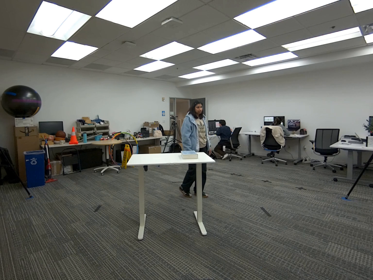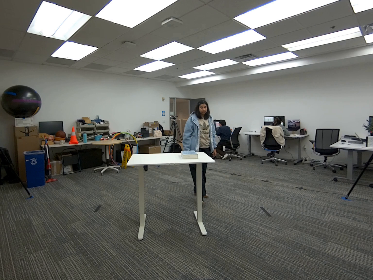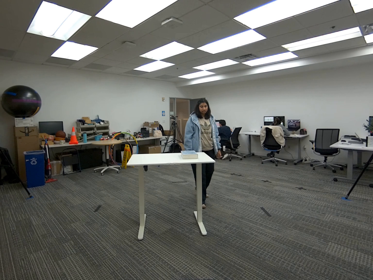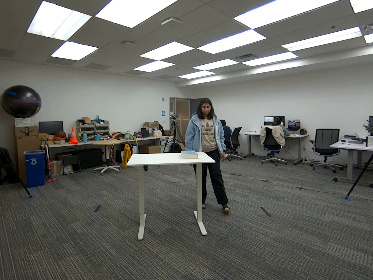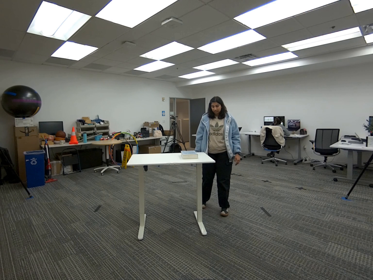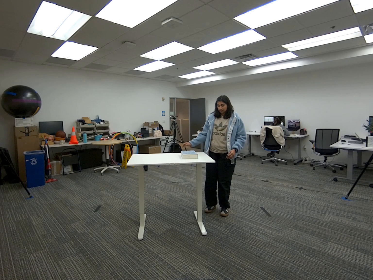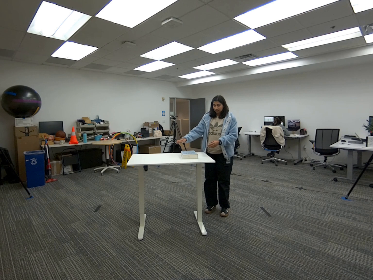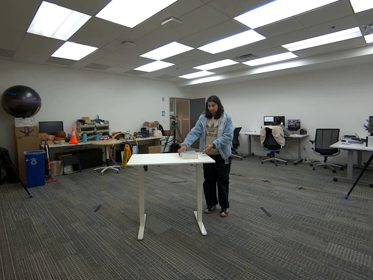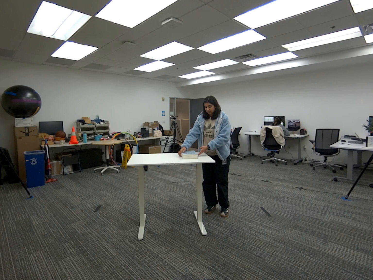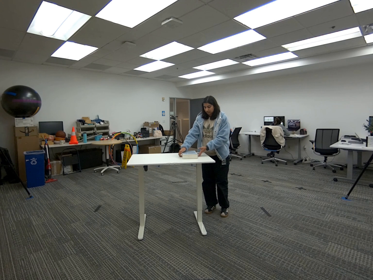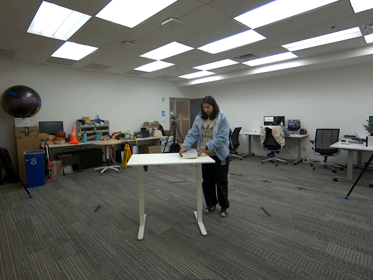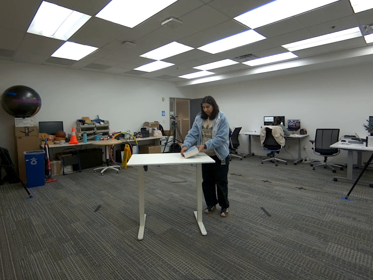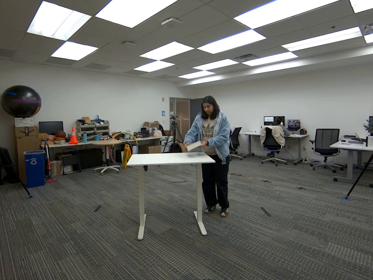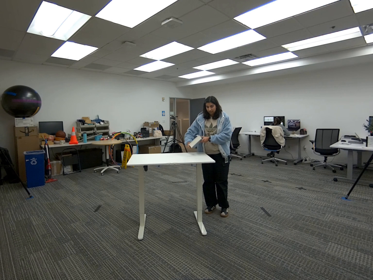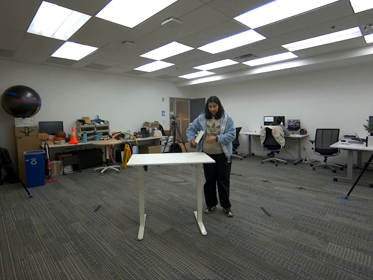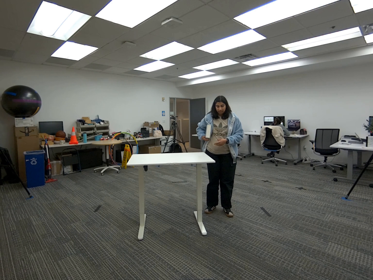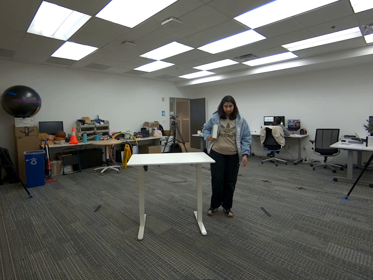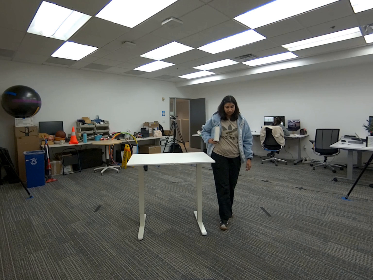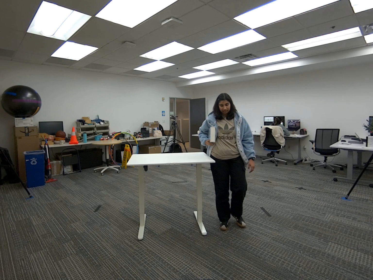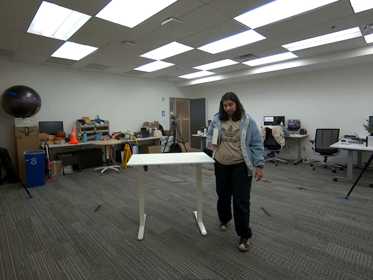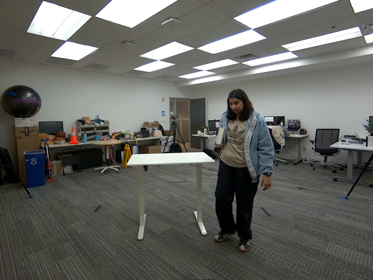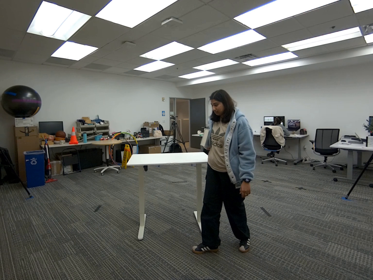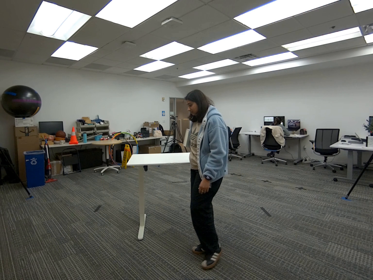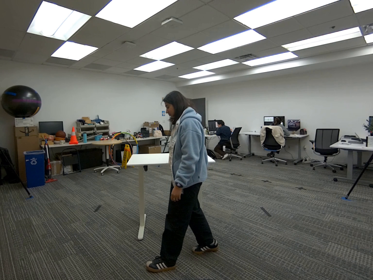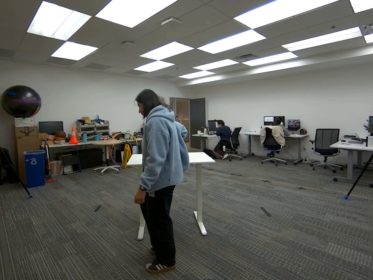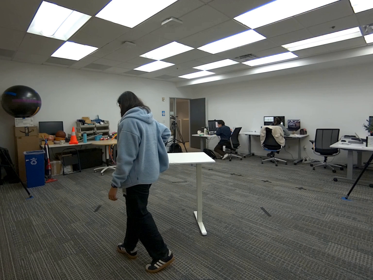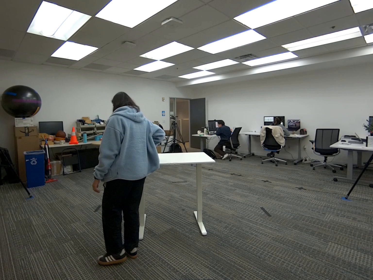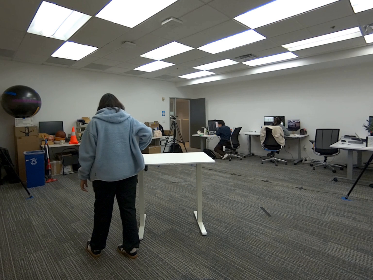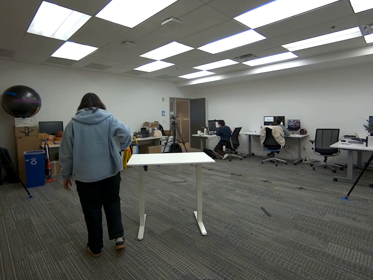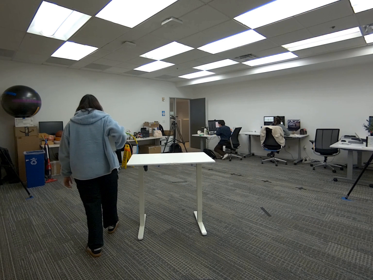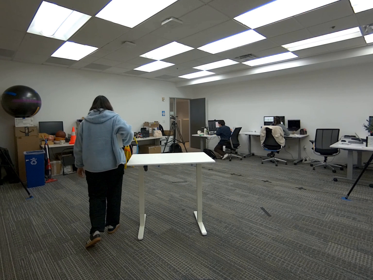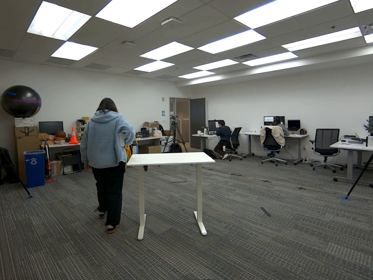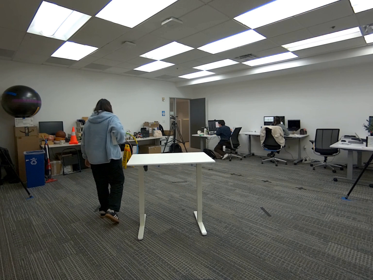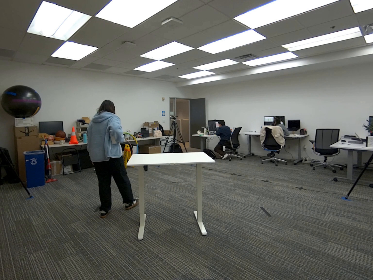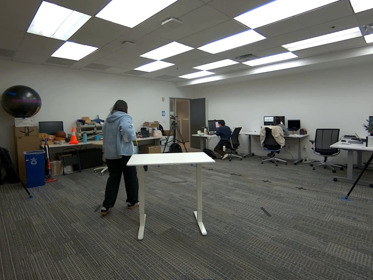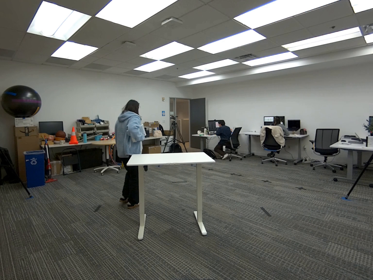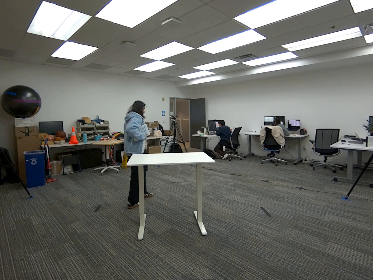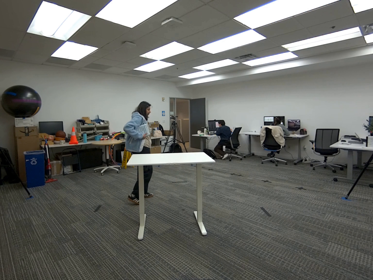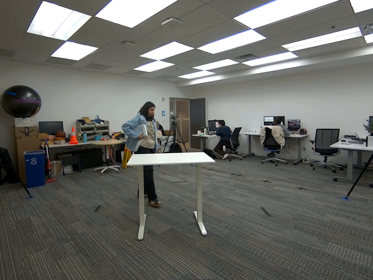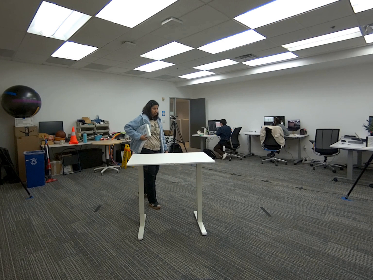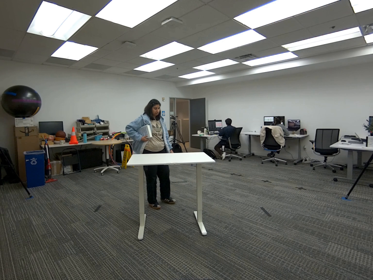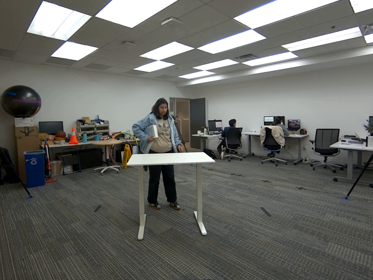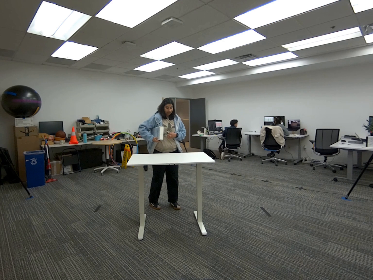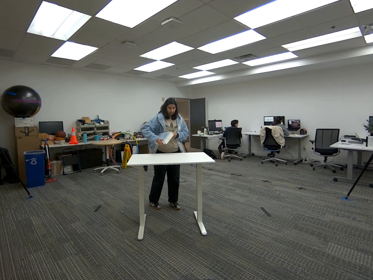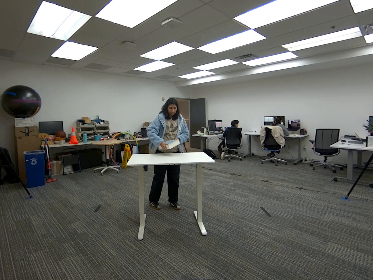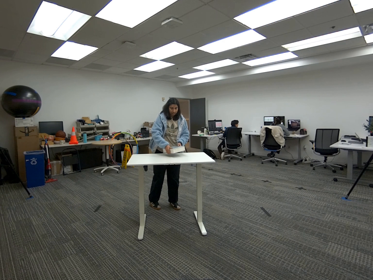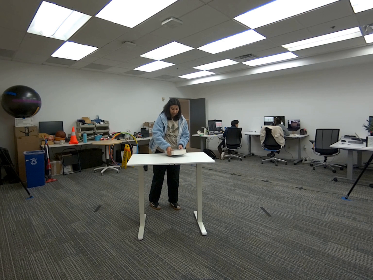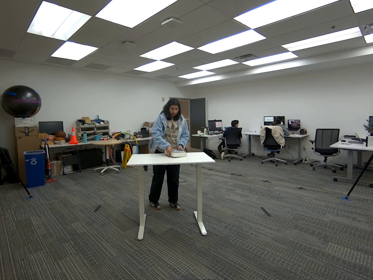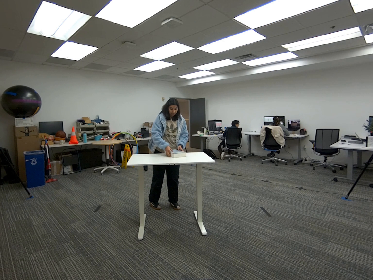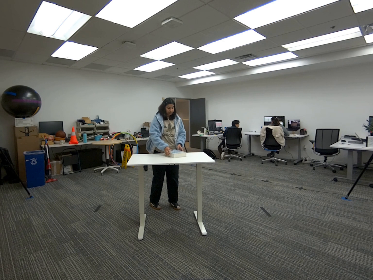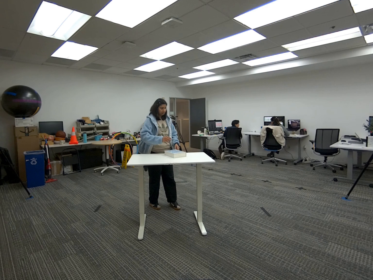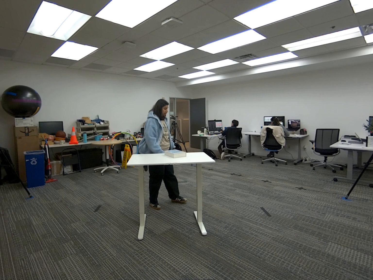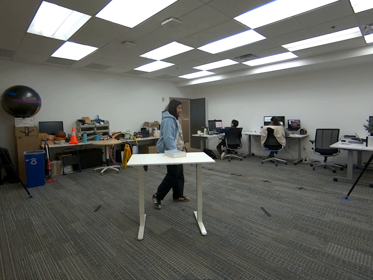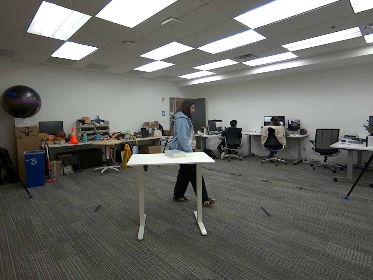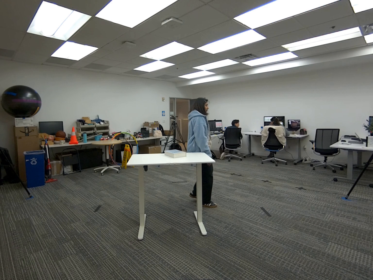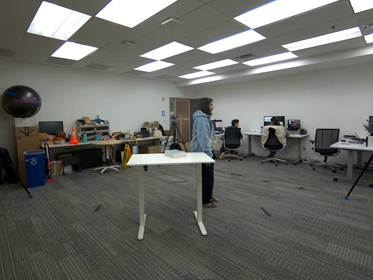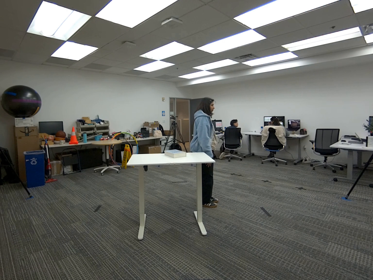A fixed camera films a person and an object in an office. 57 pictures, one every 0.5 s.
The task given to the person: Pick up the light blue book from the white desk and put the light blue book under your arm and walk around and place it back to the white desk.
